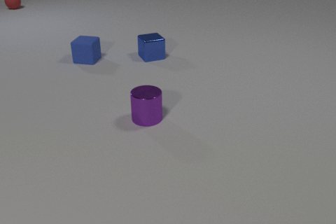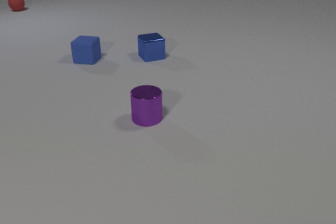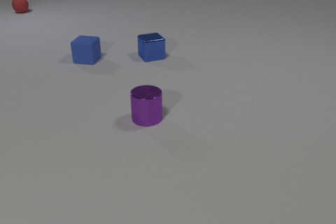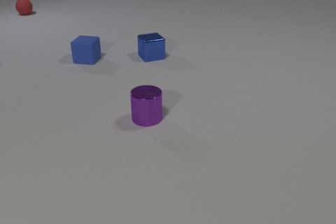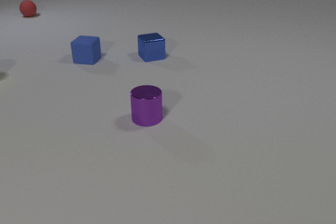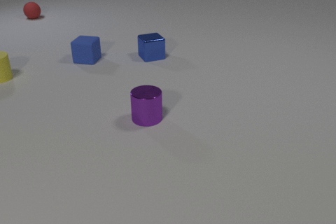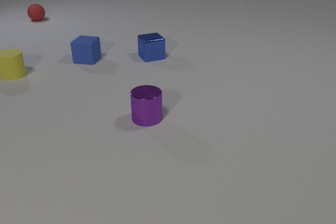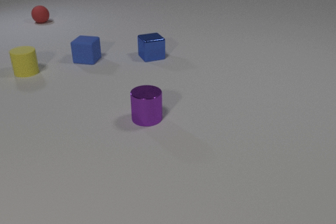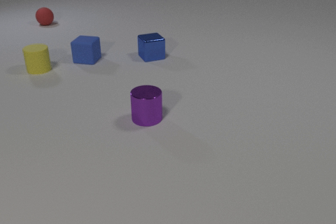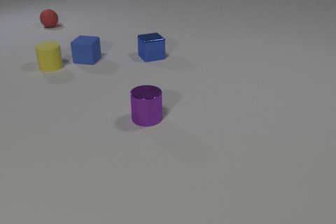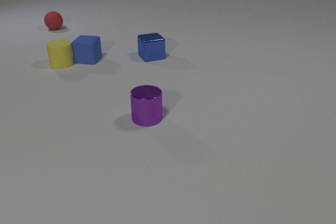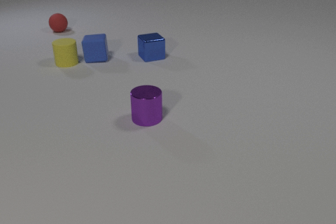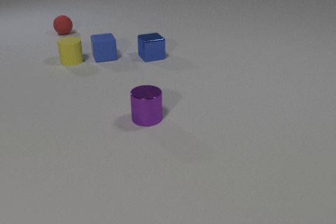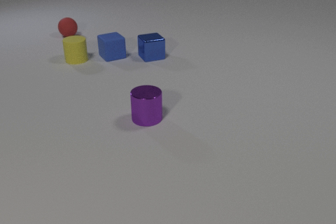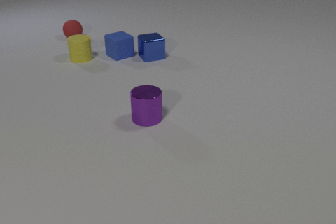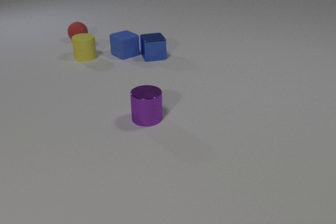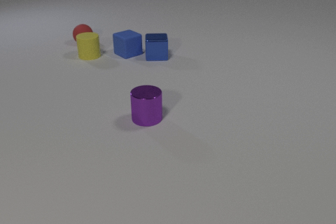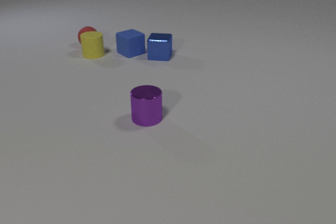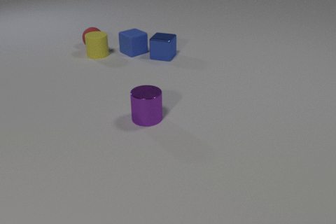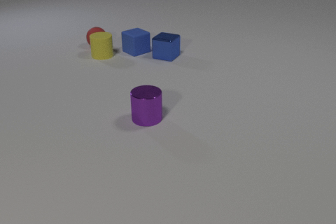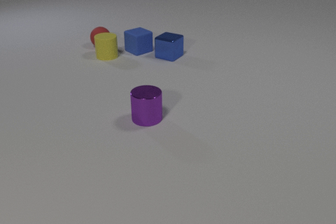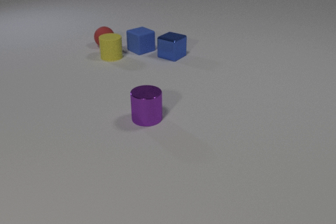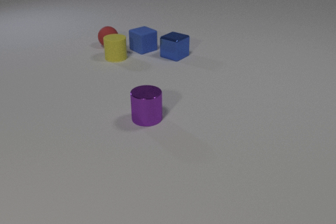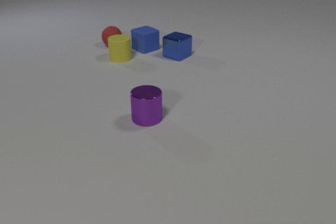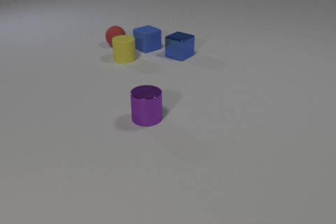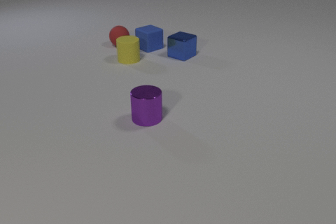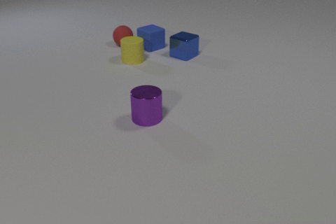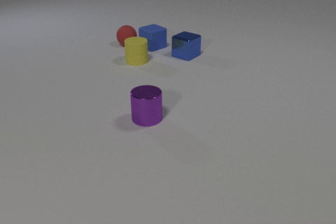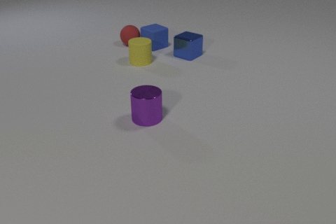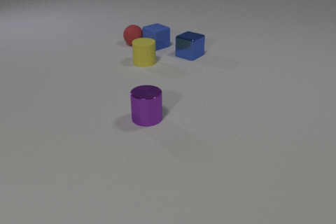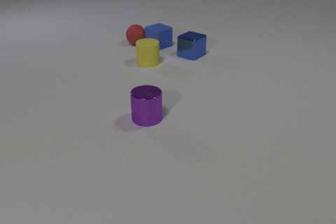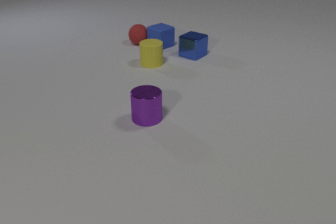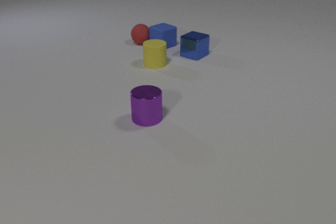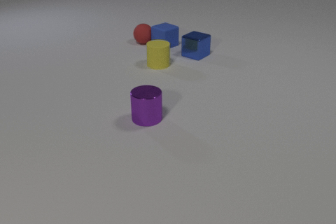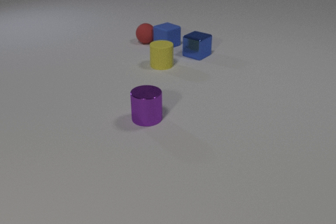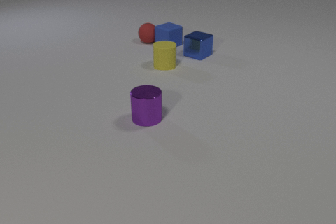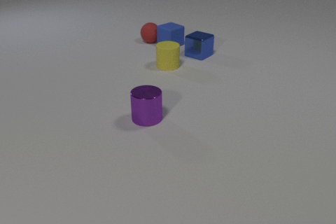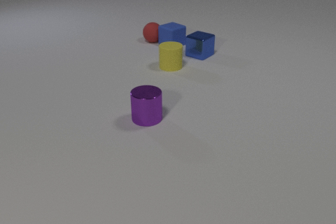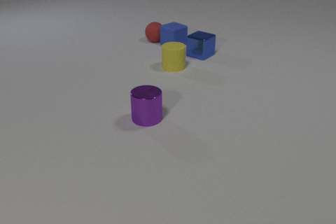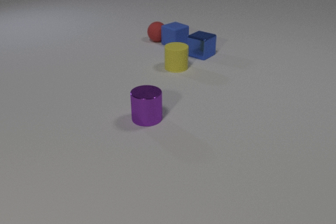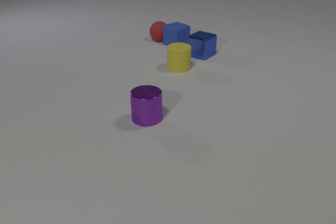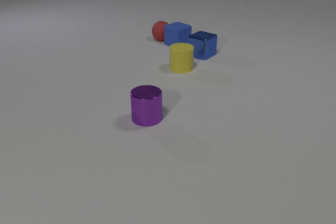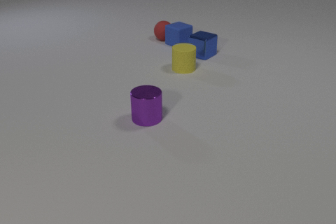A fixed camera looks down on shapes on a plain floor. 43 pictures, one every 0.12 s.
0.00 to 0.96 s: The yellow rubber cylinder comes in at the left edge, slides to the right. The red rubber sphere rolls toward the camera and to the right.
0.96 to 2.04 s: The yellow rubber cylinder slides to the right and away from the camera. The blue rubber cube slides to the right, spins so that its near face slides to the right, counterclockwise seen from above. The red rubber sphere rolls toward the camera and to the right. The blue metal cube slides to the right, spins clockwise seen from above by about 30 degrees, its near face sliding to the left. The yellow rubber cylinder and the blue rubber cube collide. The blue rubber cube and the blue metal cube collide.
2.04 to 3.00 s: The yellow rubber cylinder slides to the right and toward the camera. The blue rubber cube slides to the right and away from the camera. The red rubber sphere rolls to the right. The blue metal cube slides to the right, spins so that its near face slides to the left, clockwise seen from above. The yellow rubber cylinder and the red rubber sphere collide.
3.00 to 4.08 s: The yellow rubber cylinder slides to the right and toward the camera. The blue rubber cube slides to the right and away from the camera. The red rubber sphere rolls to the right. The blue metal cube slides to the right. The blue rubber cube and the red rubber sphere collide.
4.08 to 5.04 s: The yellow rubber cylinder slides to the right. The blue rubber cube slides to the right. The red rubber sphere rolls to the right and away from the camera. The blue metal cube slides to the right.
How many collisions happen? 4.
How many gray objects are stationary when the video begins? 0.
What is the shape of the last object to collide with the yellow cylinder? sphere.
